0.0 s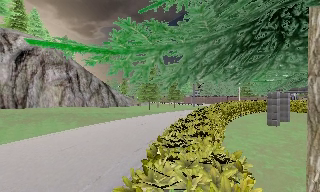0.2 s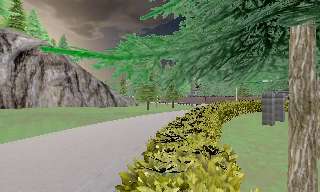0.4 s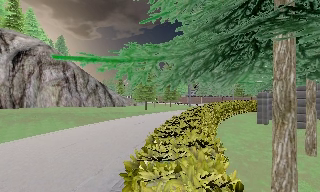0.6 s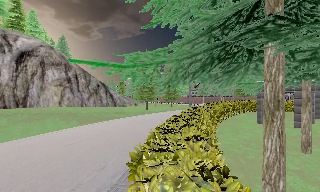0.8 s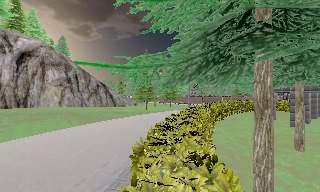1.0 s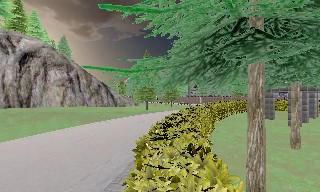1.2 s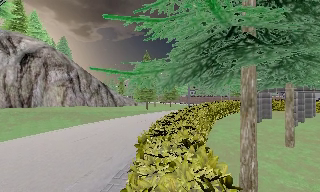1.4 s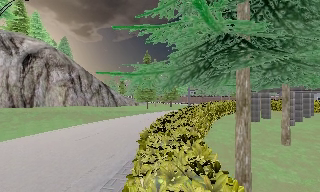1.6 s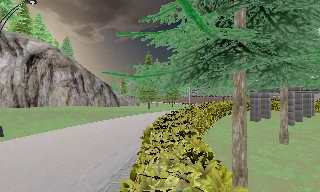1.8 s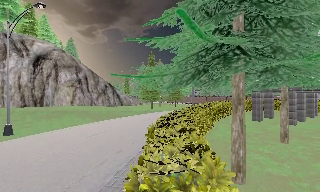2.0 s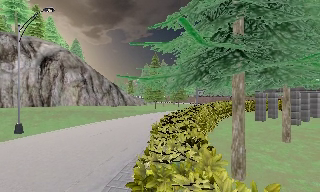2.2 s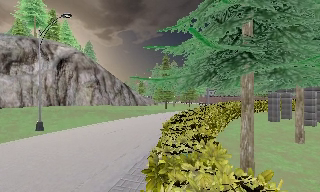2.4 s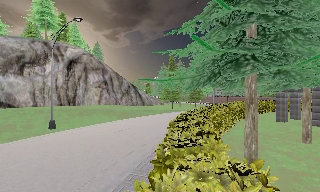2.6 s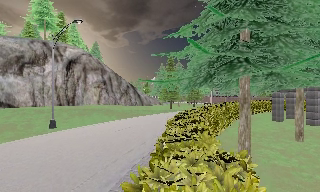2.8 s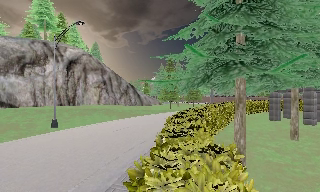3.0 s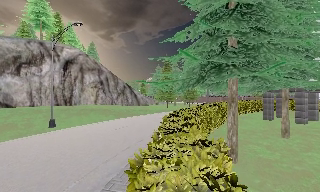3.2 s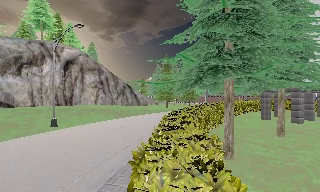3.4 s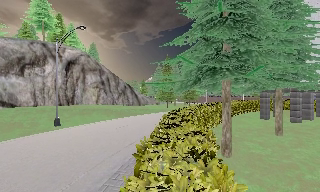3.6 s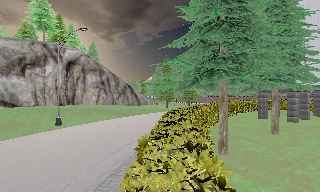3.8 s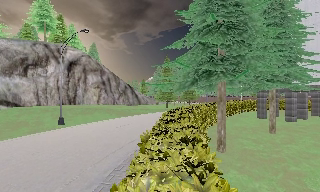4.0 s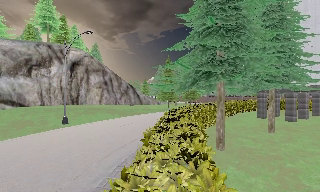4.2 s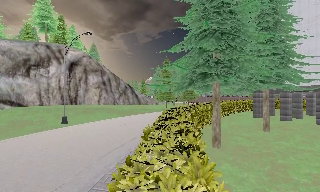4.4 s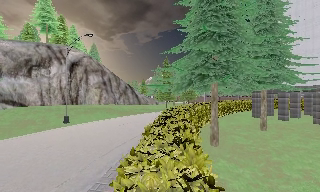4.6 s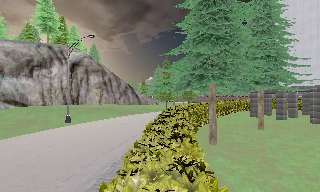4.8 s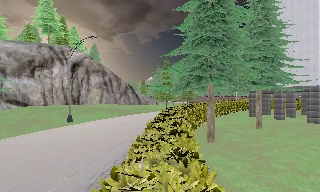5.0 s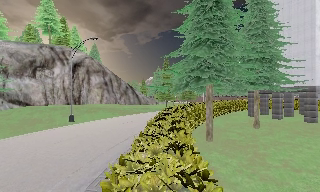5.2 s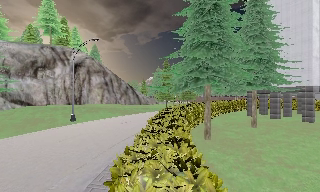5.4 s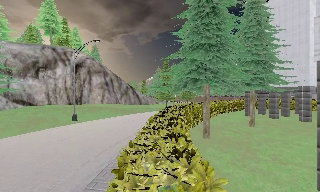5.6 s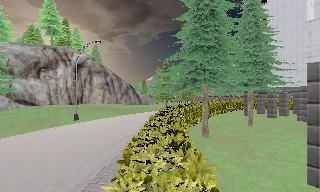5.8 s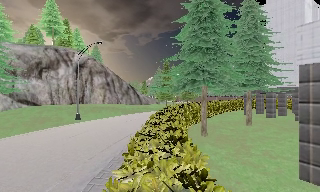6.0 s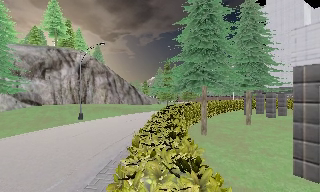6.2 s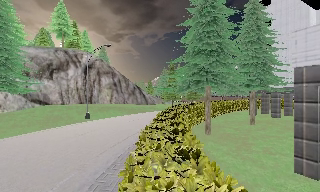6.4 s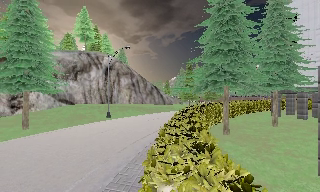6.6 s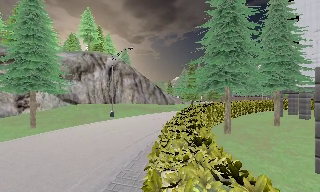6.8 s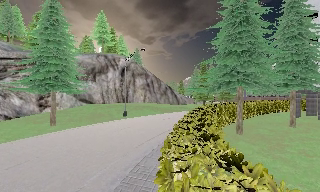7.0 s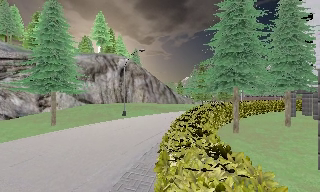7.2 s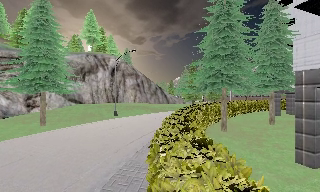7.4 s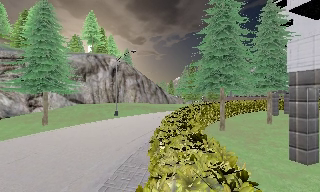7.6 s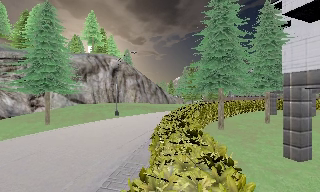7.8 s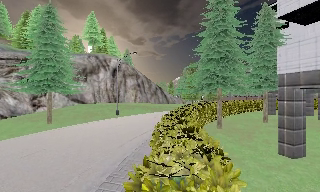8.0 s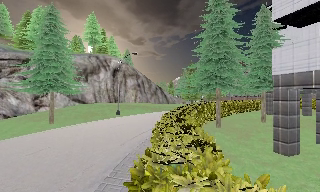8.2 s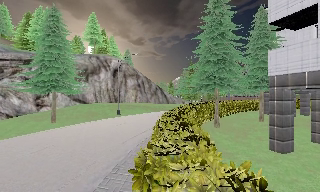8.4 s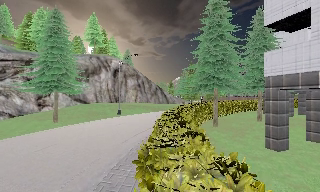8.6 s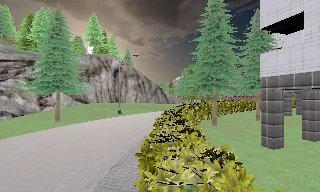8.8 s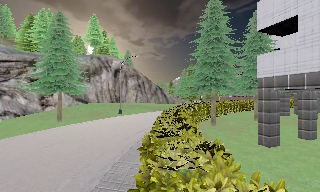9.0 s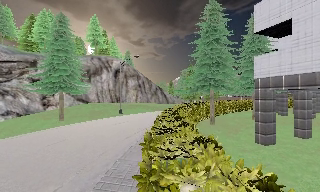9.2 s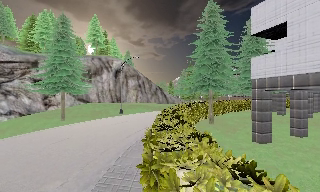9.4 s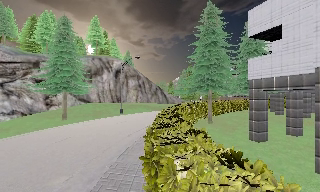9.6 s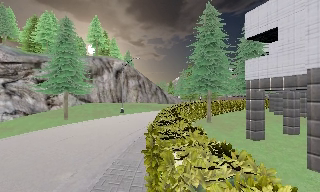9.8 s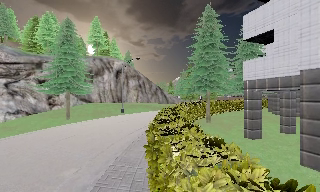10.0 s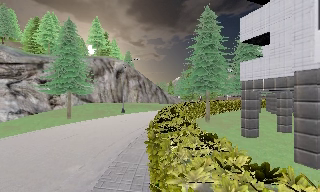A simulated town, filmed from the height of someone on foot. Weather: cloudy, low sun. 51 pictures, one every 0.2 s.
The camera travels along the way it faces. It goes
backward.
0.0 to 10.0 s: The camera swings to its left by about 15 degrees, and the scene slides to the right. It travels backward, about 14 m, so what stands in front gets smaller.
The film runs backward here.
